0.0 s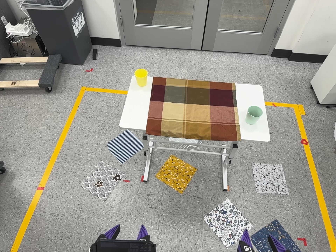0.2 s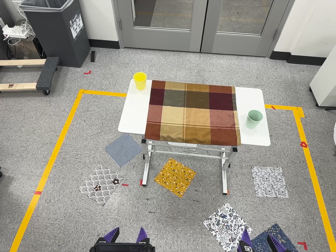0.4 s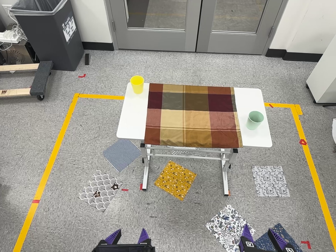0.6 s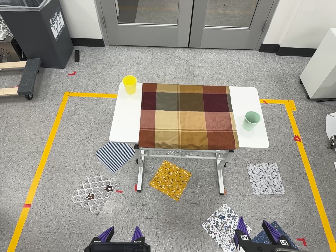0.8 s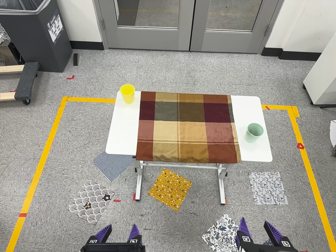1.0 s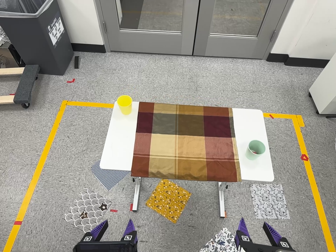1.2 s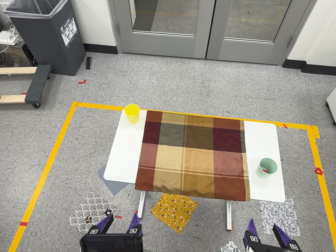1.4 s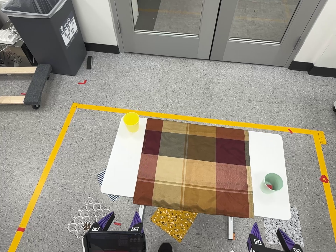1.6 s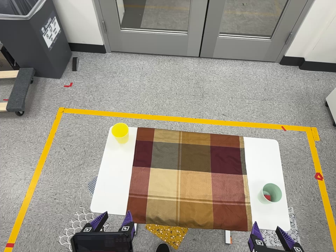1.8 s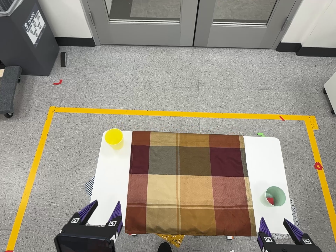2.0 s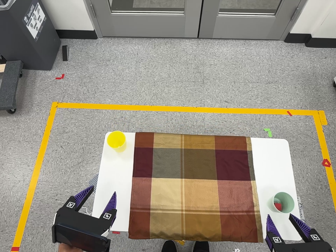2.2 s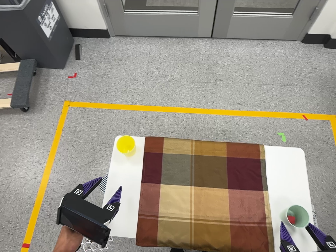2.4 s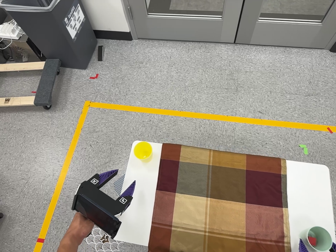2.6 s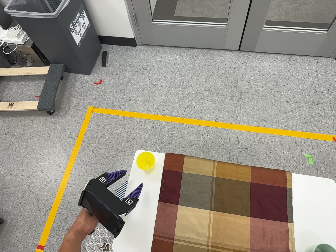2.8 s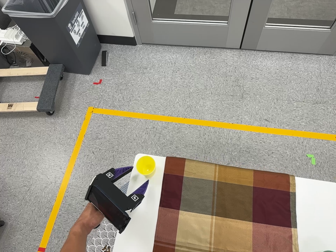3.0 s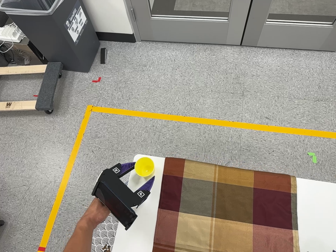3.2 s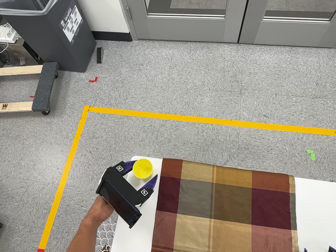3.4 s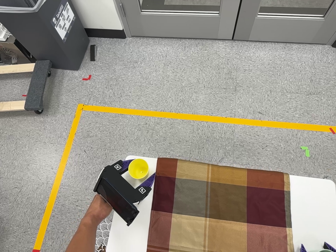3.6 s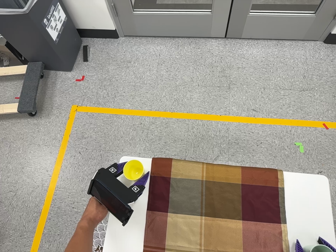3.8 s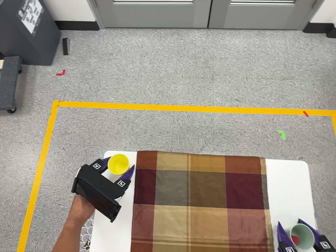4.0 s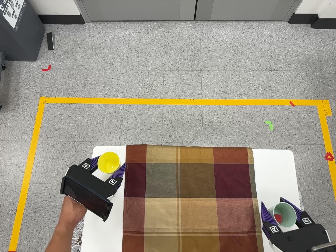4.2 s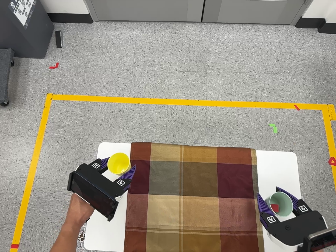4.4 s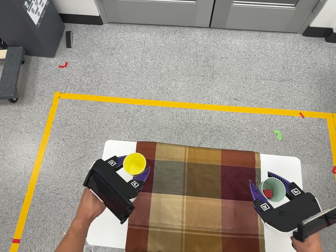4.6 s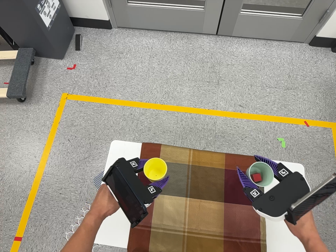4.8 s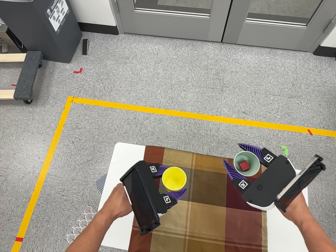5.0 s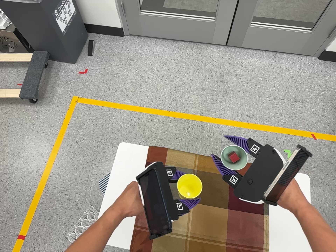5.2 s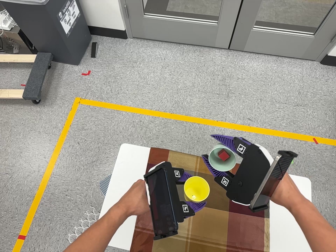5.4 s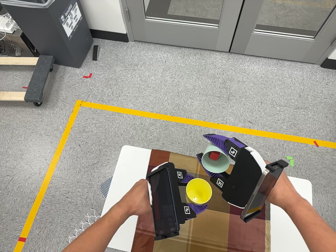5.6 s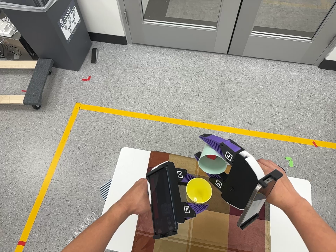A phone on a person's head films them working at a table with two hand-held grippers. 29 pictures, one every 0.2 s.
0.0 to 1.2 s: The camera travels toward the top of its view and forward, about 36 cm, so close, fixed things drift downward.
1.2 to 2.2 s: The camera travels toward the top of its view and forward, about 38 cm, so close, fixed things drift downward. Its aim tips toward the bottom of its view by about 10 degrees.
2.2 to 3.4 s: The camera travels toward the top of its view and forward, about 14 cm, so close, fixed things drift downward.
3.4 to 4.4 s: The camera shifts only a little, or ends up much as it began.
4.4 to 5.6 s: The camera travels backward and toward the bottom of its view, about 7 cm, so what stands in front gets smaller.
The film runs forward here.
